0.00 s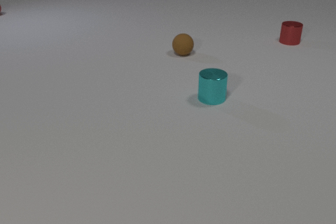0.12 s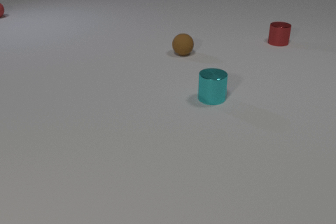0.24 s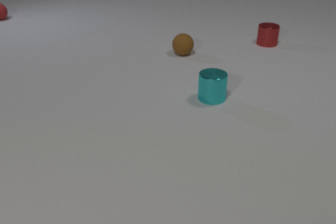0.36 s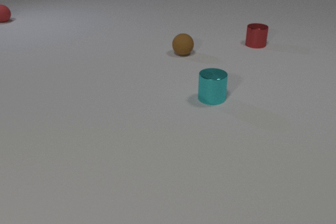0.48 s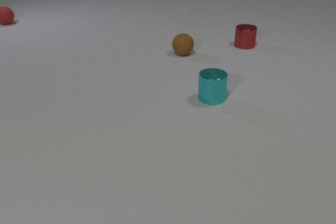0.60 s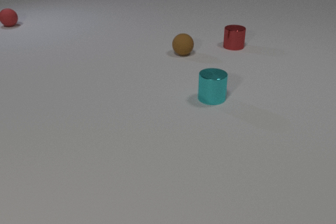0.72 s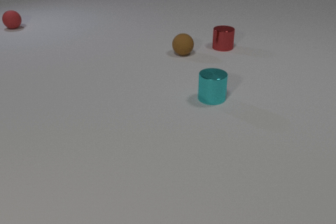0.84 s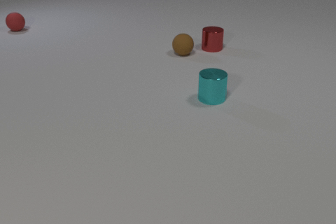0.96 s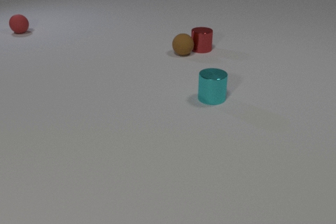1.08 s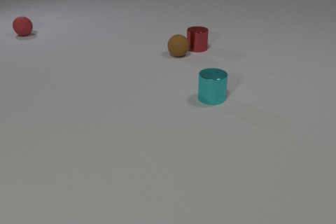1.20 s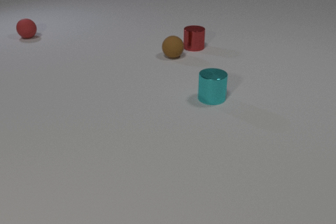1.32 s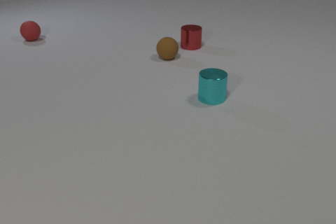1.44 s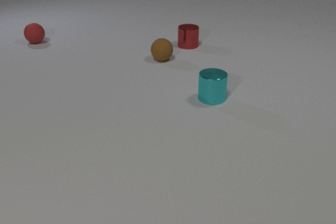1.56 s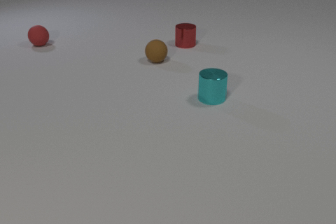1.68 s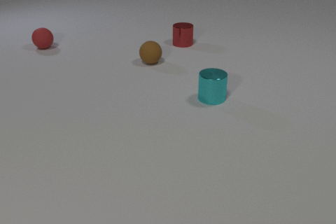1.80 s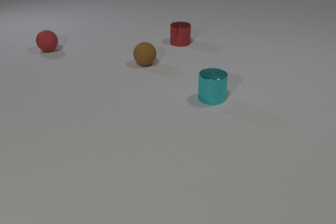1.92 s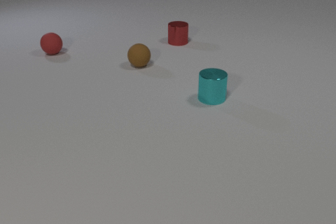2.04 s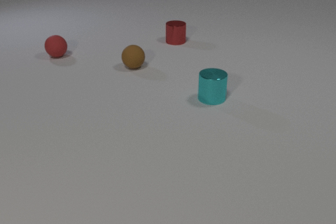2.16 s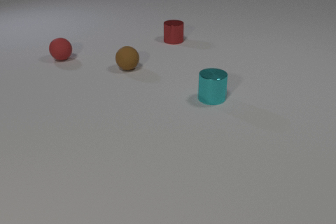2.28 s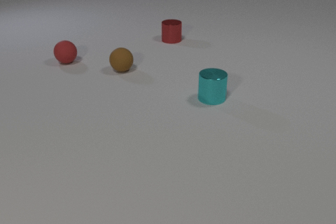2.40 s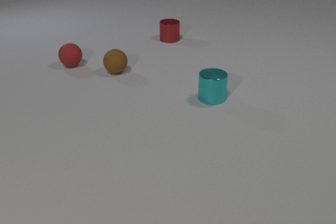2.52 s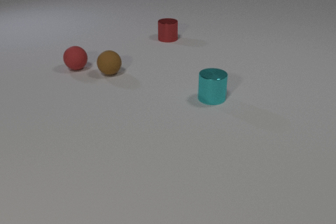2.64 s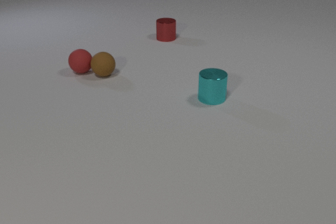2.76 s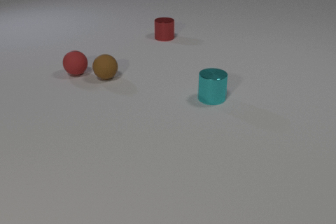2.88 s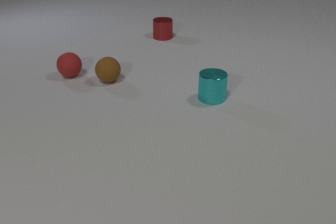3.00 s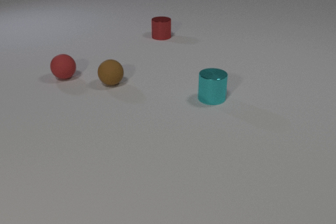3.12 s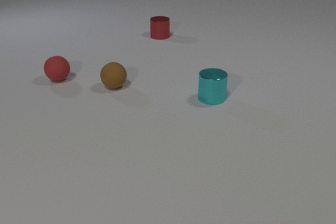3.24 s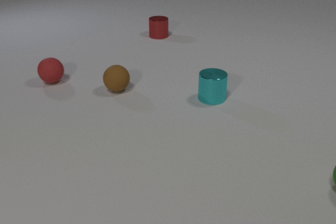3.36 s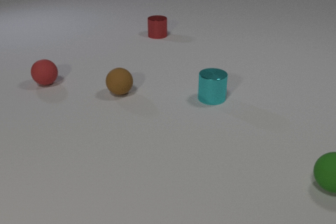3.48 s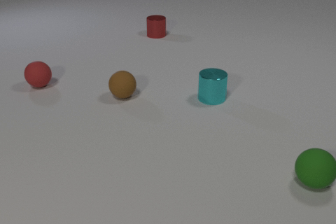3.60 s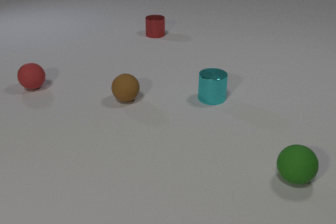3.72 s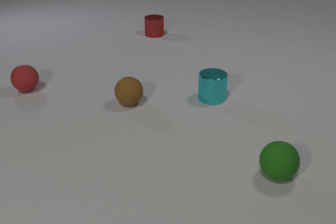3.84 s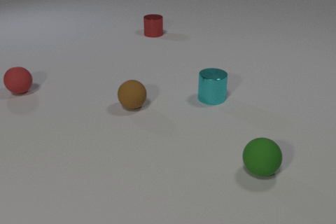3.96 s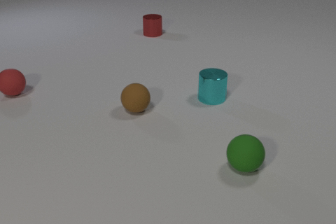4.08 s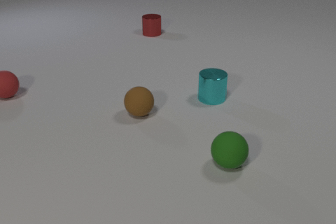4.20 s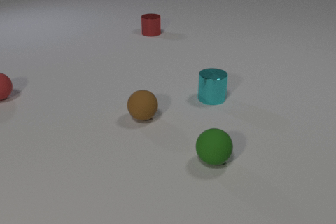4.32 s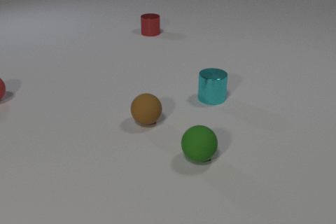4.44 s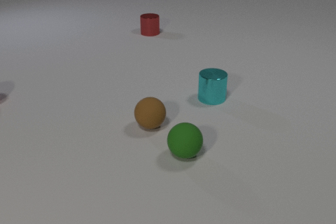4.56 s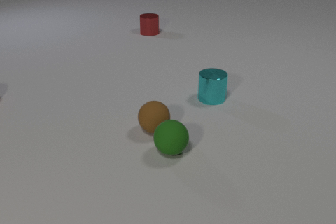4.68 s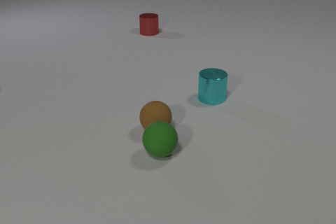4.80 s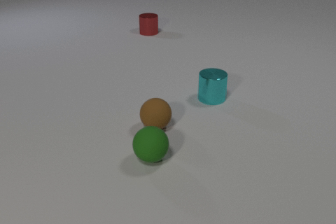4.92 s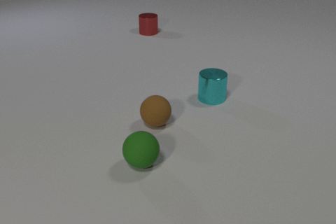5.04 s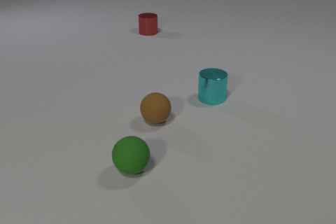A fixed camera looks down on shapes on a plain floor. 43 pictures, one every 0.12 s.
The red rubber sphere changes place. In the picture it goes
toward the camera.
The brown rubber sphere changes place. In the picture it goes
toward the camera.
0.00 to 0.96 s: The red metal cylinder slides to the left and toward the camera. The red rubber sphere rolls toward the camera.
0.96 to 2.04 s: The red metal cylinder slides to the left and away from the camera. The brown rubber sphere rolls to the left and toward the camera. The red rubber sphere rolls toward the camera. The red metal cylinder and the brown rubber sphere collide.
2.04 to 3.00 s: The red metal cylinder slides to the left and away from the camera. The brown rubber sphere rolls toward the camera and to the left. The red rubber sphere rolls toward the camera. The brown rubber sphere and the red rubber sphere collide.
3.00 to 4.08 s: The red metal cylinder slides away from the camera and to the left. The brown rubber sphere rolls toward the camera. The red rubber sphere rolls to the left and toward the camera. The green rubber sphere comes in at the right edge, rolls to the left.
4.08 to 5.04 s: The red metal cylinder slides away from the camera. The brown rubber sphere rolls to the right and toward the camera. The red rubber sphere rolls to the left, leaves at the left edge. The green rubber sphere rolls to the left. The brown rubber sphere and the green rubber sphere collide.
What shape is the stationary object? cylinder.
How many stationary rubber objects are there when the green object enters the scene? 0.
What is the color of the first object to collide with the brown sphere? red.
